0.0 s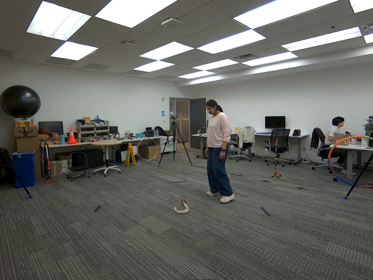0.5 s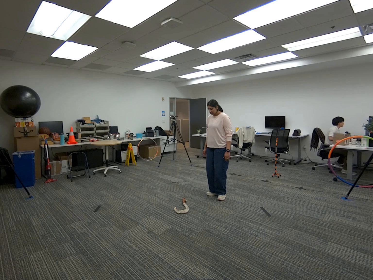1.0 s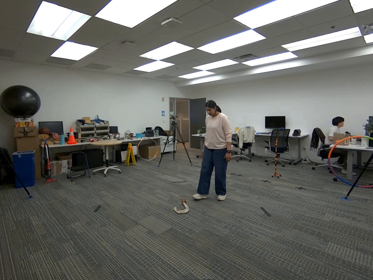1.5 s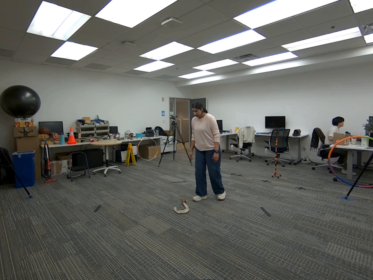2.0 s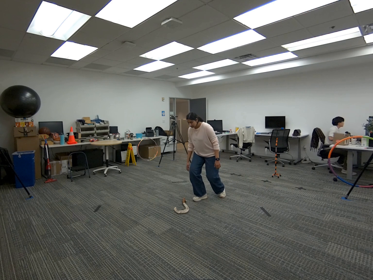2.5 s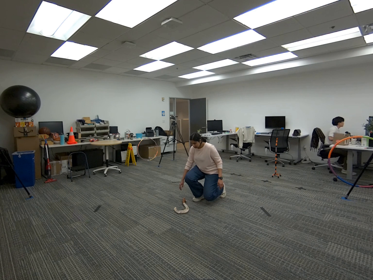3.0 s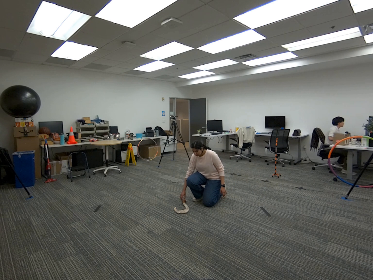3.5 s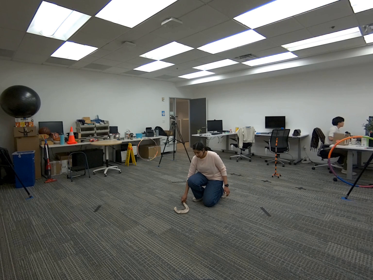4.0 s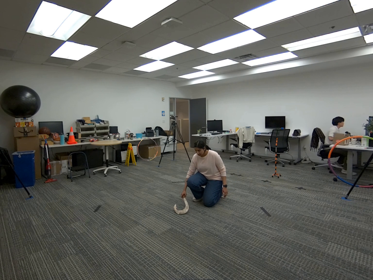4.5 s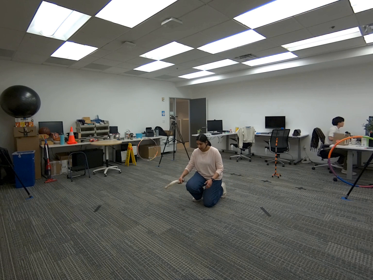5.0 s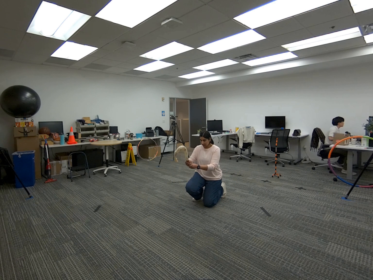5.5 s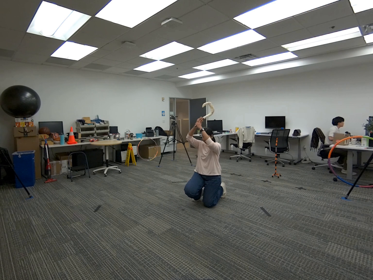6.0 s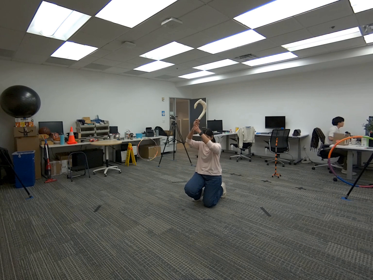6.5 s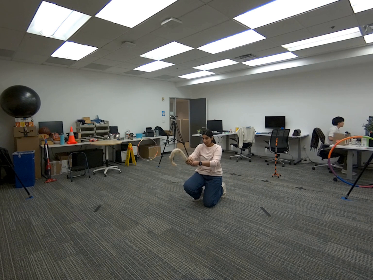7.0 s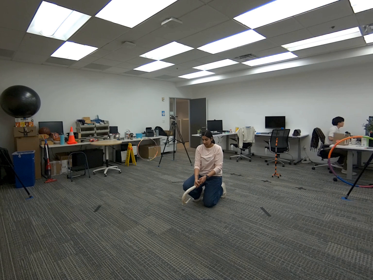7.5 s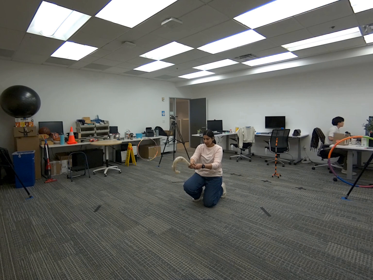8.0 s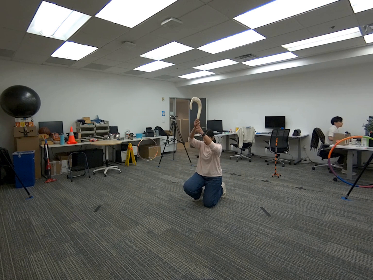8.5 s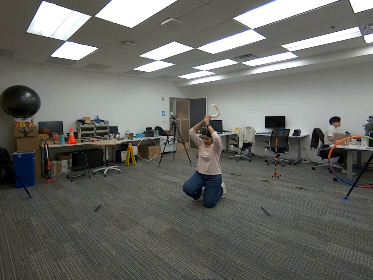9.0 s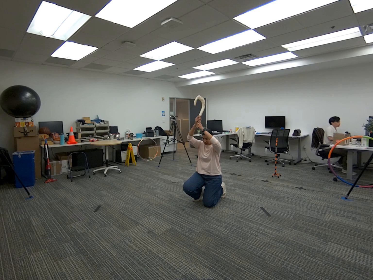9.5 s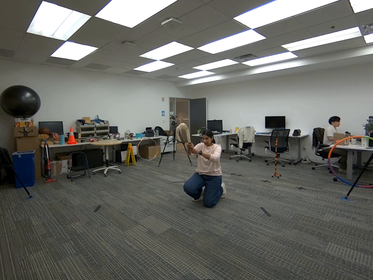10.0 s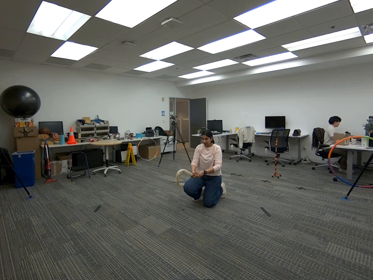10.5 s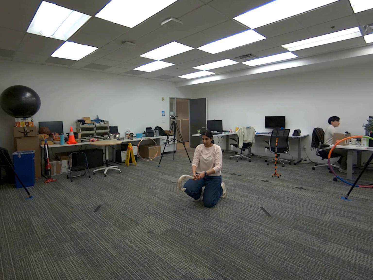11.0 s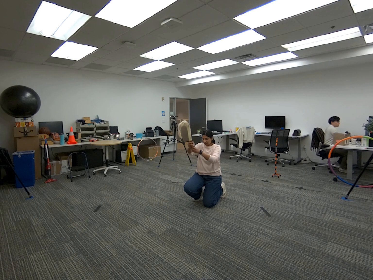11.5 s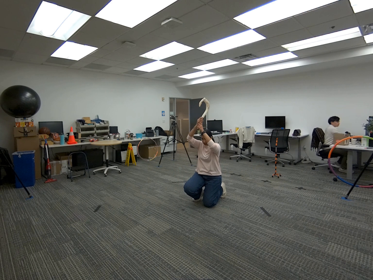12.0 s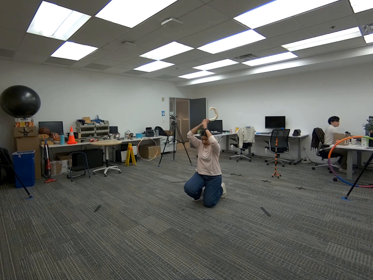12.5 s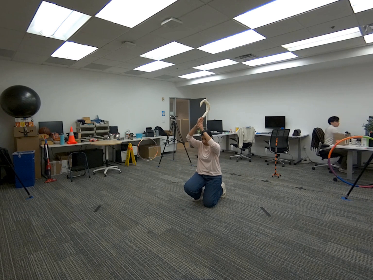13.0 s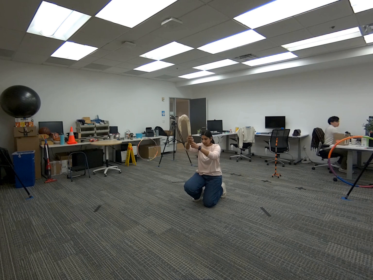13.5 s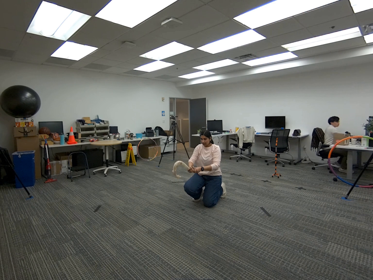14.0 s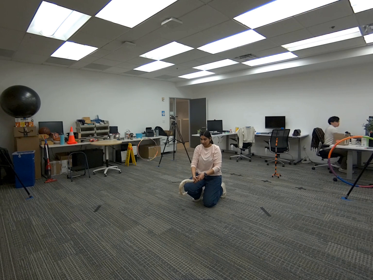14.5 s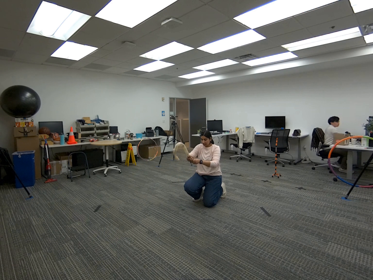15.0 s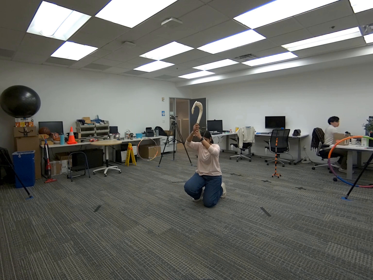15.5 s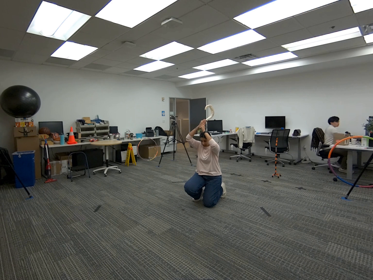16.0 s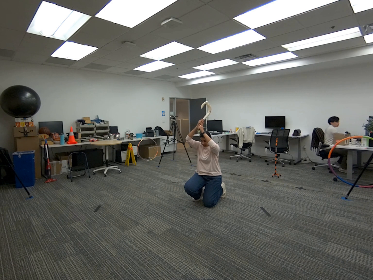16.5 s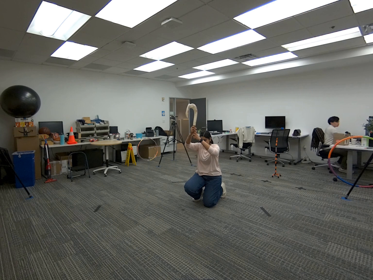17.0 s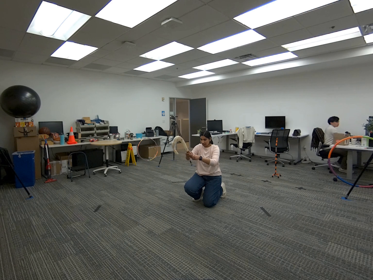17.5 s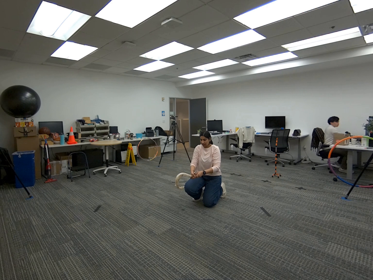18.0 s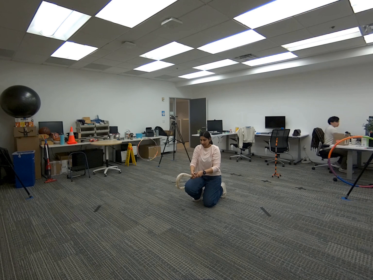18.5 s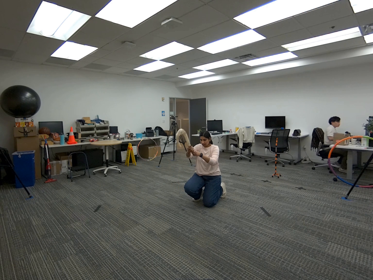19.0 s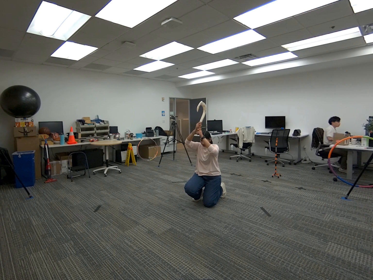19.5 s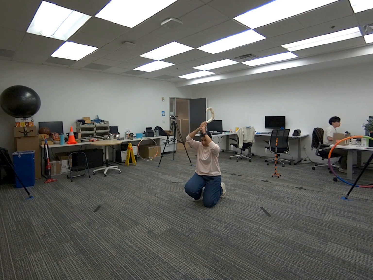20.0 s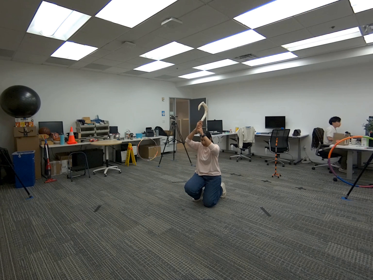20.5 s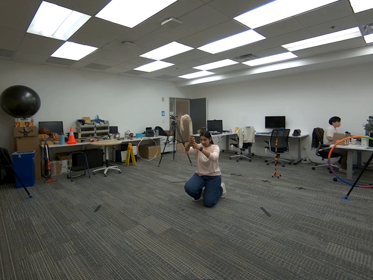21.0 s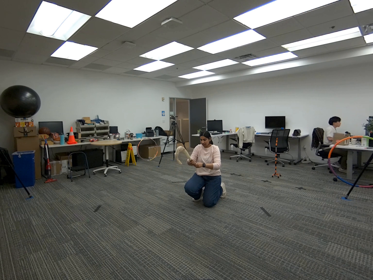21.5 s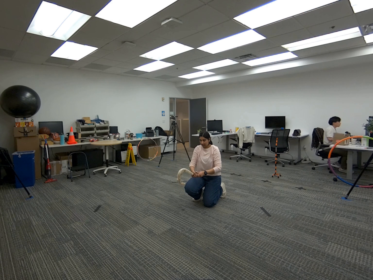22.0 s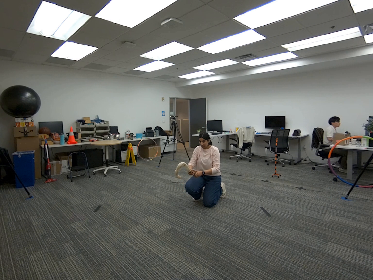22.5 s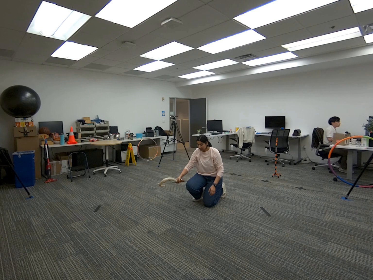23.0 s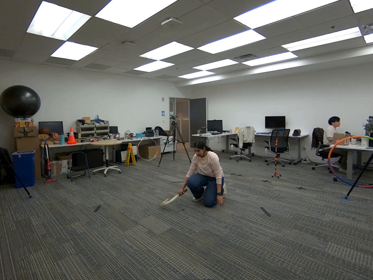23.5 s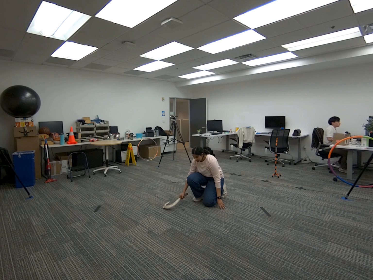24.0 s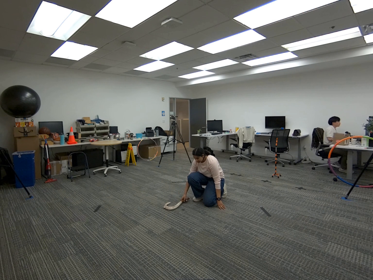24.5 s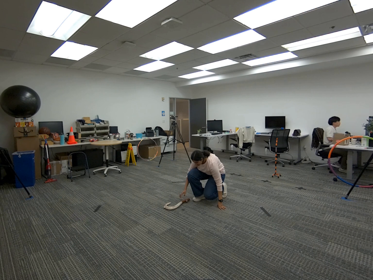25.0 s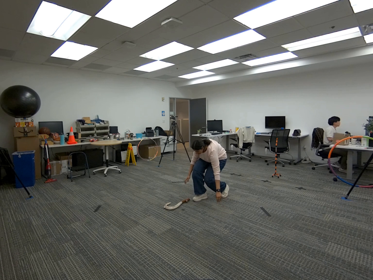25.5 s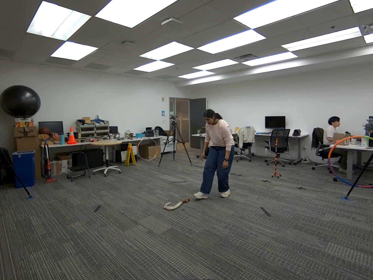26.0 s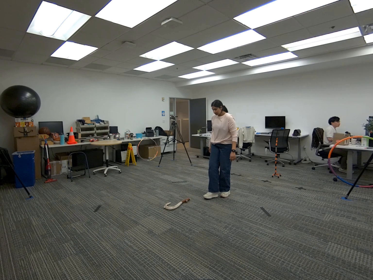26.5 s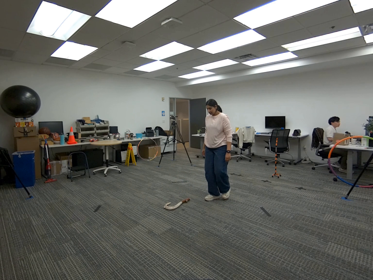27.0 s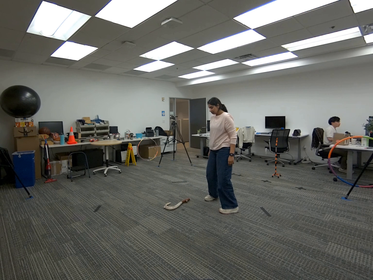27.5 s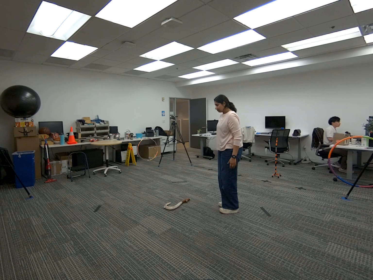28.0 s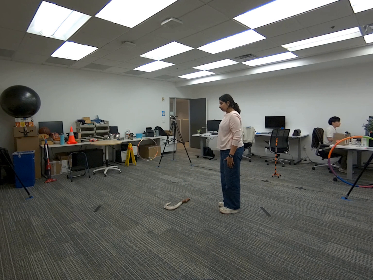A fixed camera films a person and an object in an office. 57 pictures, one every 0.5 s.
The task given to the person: Walk over to the Big Fish Hook and kneel on one knee and grasp the Big Fish Hook using one hand only. Bring the Big Fish Hook infront of you and using now both hands swing the Big Fish Hook up and then down. Continue until the end of the sequence and place the Big Fish Hook on the ground.
